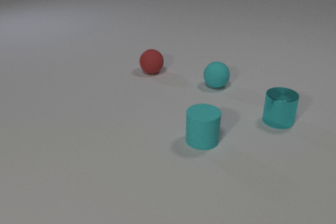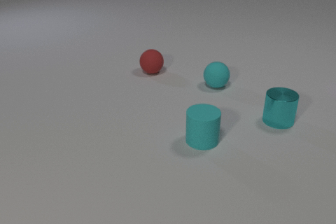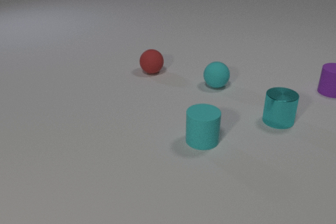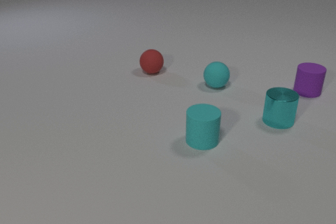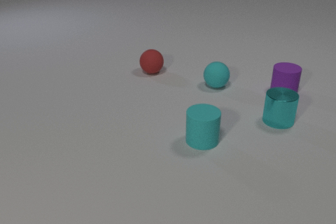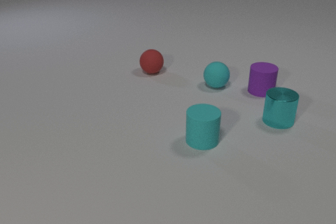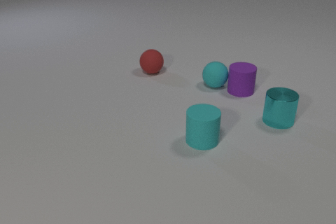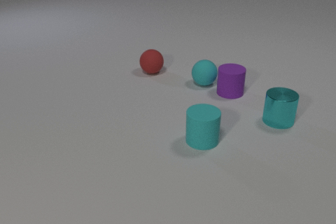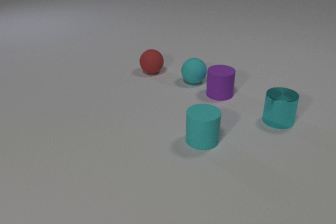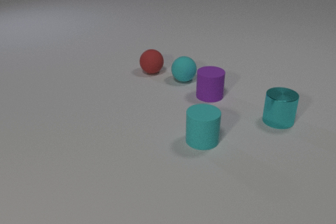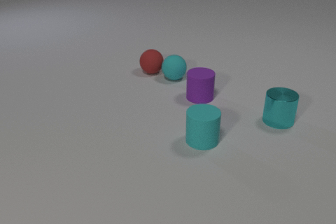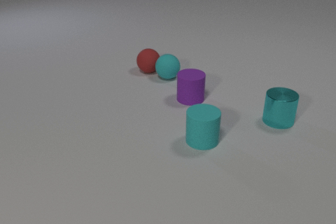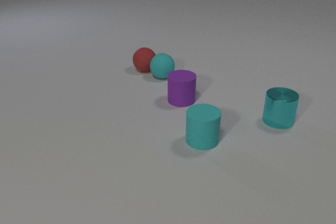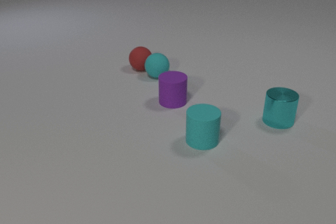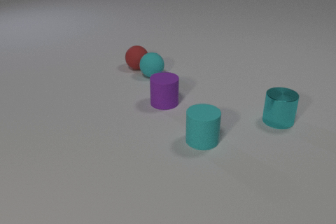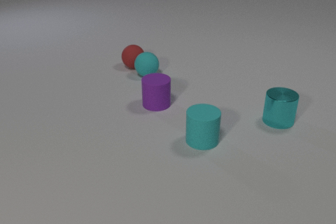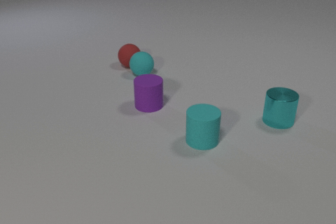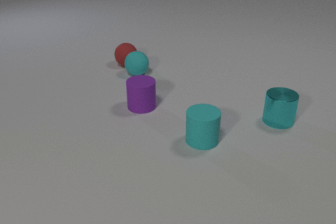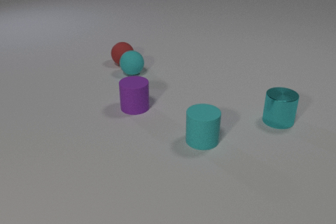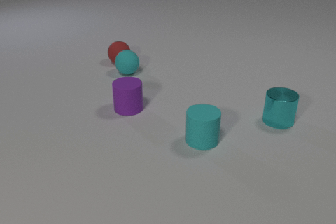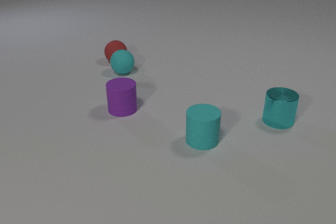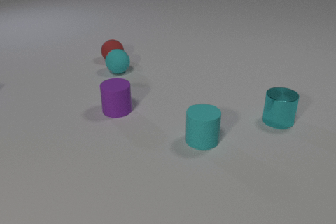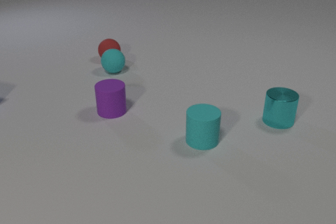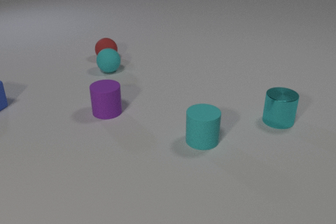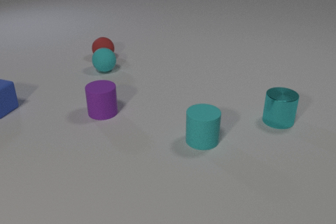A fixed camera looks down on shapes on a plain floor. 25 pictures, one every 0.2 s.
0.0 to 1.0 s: The purple rubber cylinder comes in at the right edge, slides to the left.
1.0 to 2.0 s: The purple rubber cylinder slides to the left and toward the camera. The cyan rubber sphere rolls to the left. The purple rubber cylinder and the cyan rubber sphere collide.
2.0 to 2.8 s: The purple rubber cylinder slides to the left. The cyan rubber sphere rolls to the left. The red rubber sphere rolls to the left and away from the camera. The cyan rubber sphere and the red rubber sphere collide.
2.8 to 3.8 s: The purple rubber cylinder slides to the left. The cyan rubber sphere rolls to the left. The red rubber sphere rolls to the left and away from the camera.
3.8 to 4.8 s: The purple rubber cylinder slides to the left. The cyan rubber sphere rolls to the left and away from the camera. The red rubber sphere rolls to the left and away from the camera. The blue rubber cube comes in at the left edge, slides to the right and toward the camera.
What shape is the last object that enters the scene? cube.
What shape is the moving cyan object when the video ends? sphere.
How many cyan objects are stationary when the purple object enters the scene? 3.
